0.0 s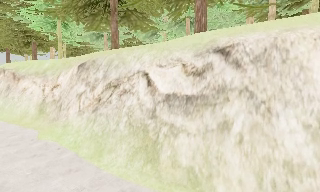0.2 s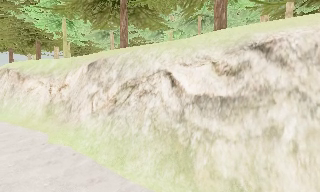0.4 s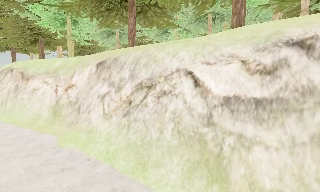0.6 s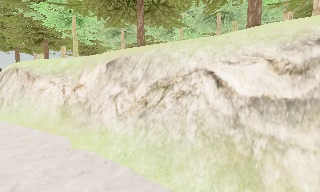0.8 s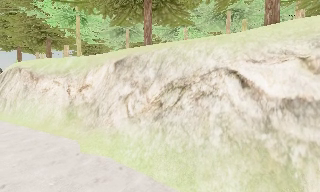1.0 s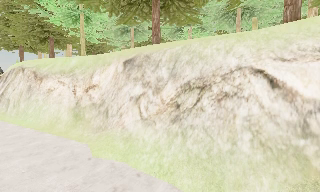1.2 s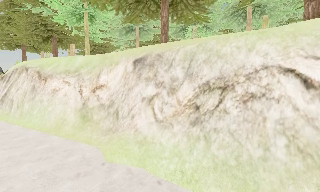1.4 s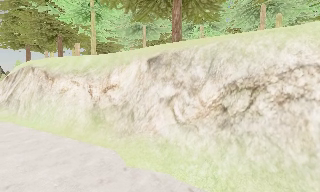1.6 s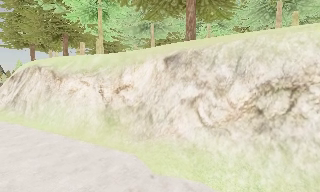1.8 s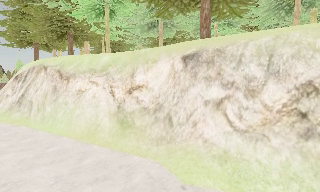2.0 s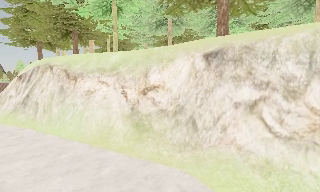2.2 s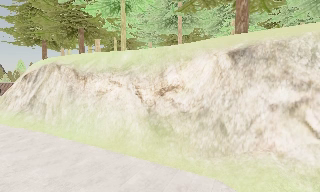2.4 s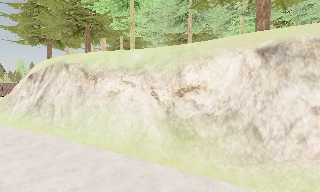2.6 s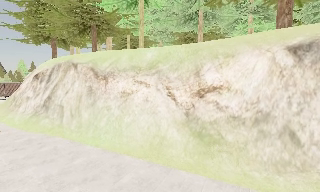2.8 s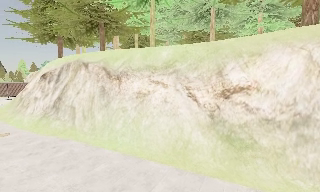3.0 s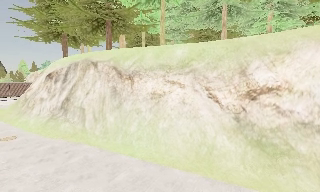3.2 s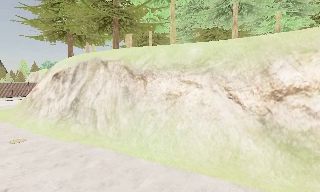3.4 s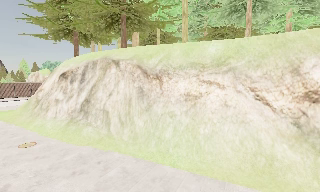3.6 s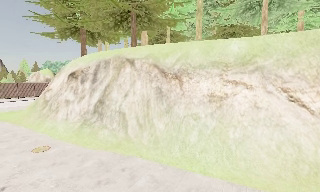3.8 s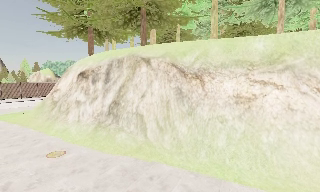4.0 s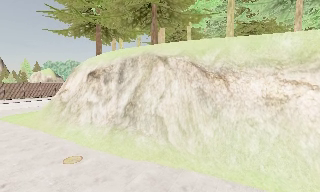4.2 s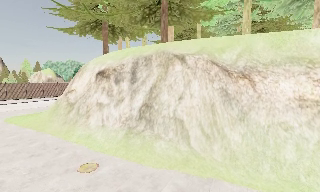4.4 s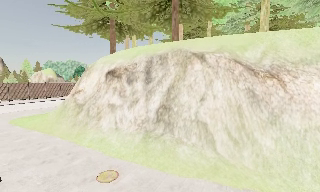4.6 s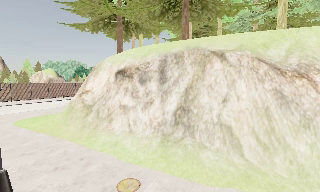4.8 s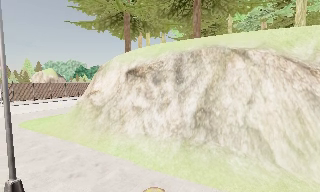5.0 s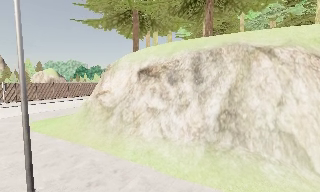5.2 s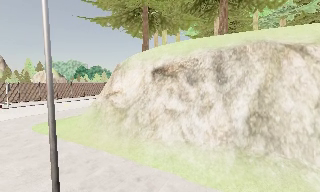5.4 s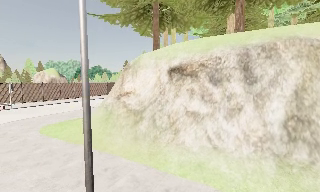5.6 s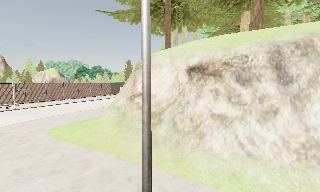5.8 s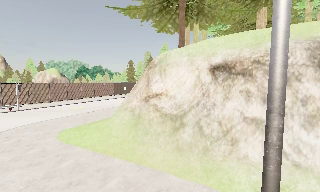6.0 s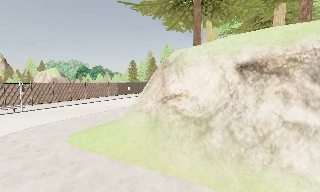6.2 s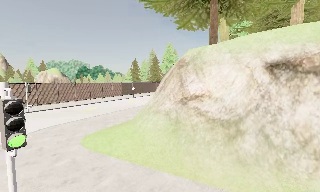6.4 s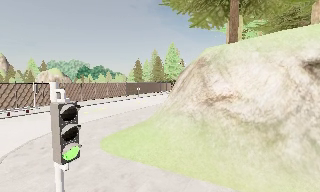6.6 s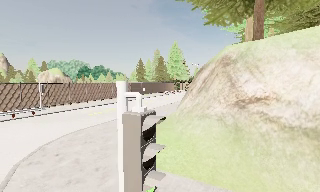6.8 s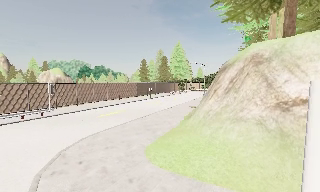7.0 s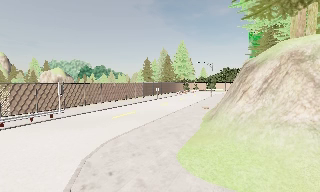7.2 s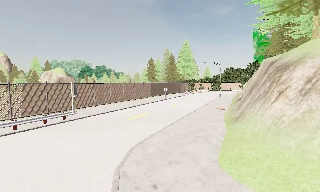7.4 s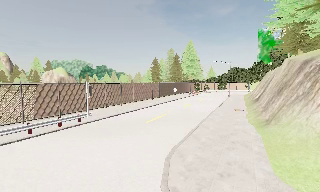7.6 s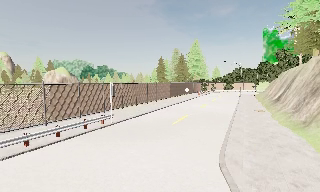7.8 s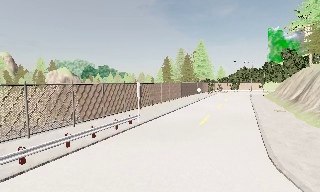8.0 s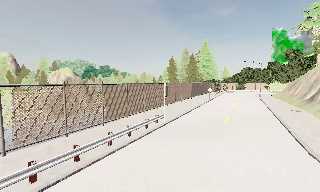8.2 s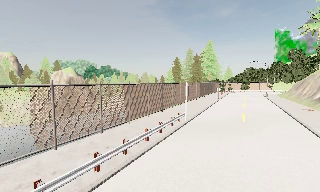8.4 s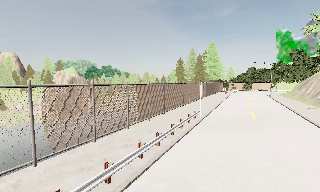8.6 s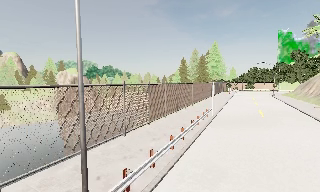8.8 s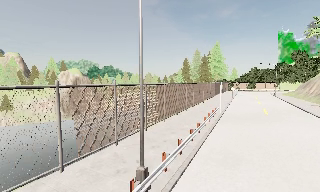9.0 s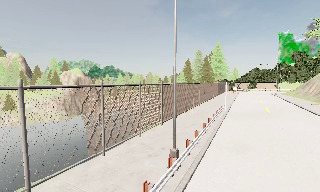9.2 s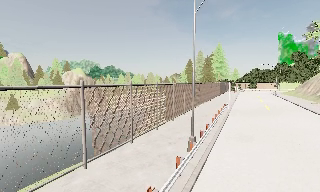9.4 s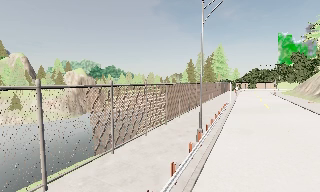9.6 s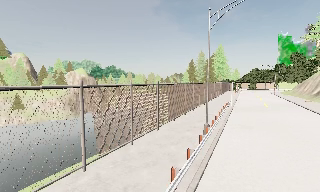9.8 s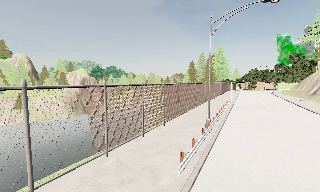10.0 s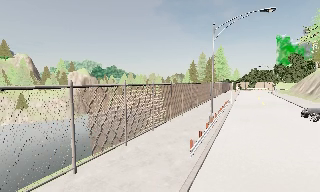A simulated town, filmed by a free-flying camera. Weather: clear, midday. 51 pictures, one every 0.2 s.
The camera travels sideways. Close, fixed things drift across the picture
to the right.
0.0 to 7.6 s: The camera travels to its left and forward, about 45 m, so close, fixed things drift to the right.
7.6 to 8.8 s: The camera travels to its left, about 11 m, so close, fixed things drift to the right.
8.8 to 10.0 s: The camera travels backward and to its left, about 8 m, so what stands in front gets smaller.
The film runs forward here.
